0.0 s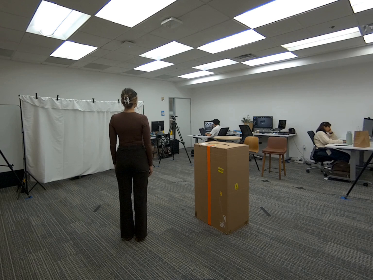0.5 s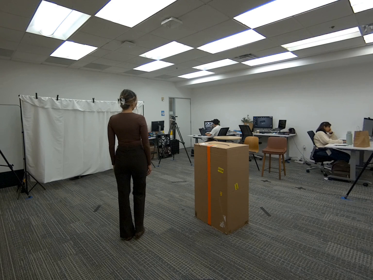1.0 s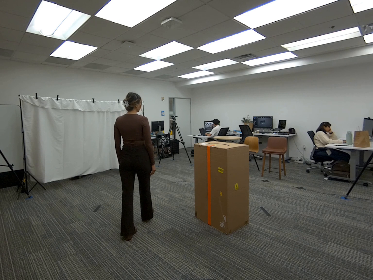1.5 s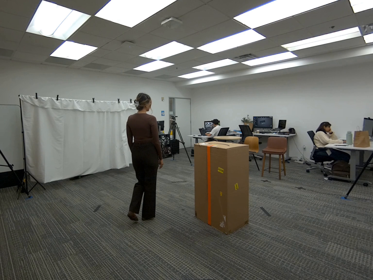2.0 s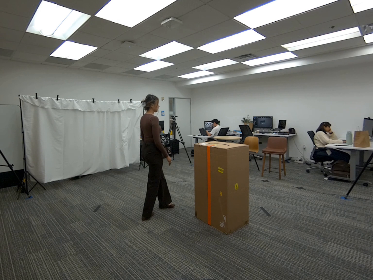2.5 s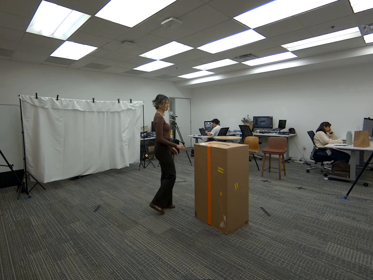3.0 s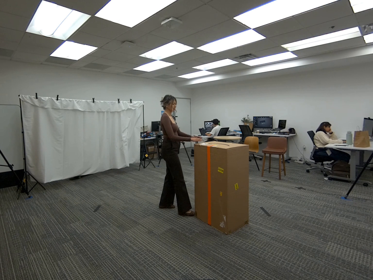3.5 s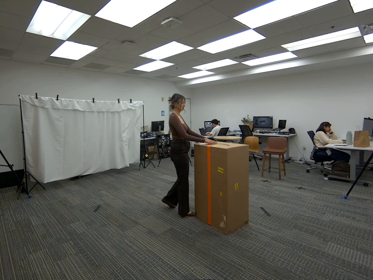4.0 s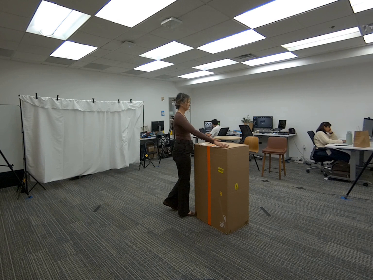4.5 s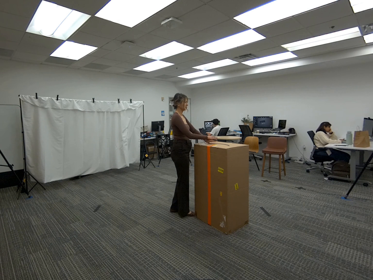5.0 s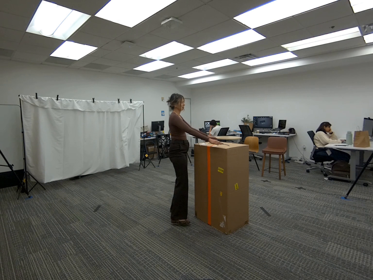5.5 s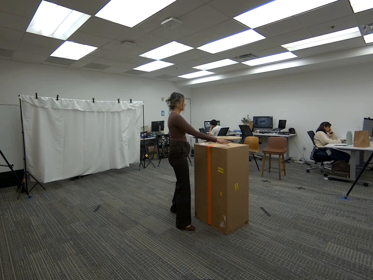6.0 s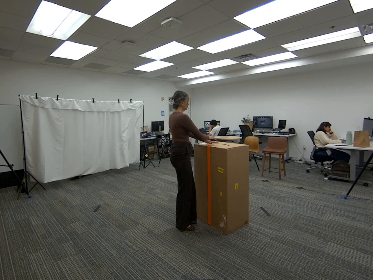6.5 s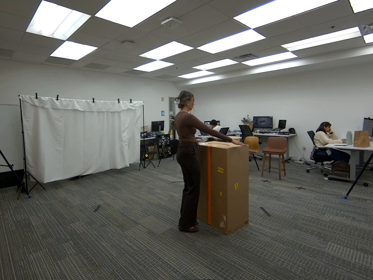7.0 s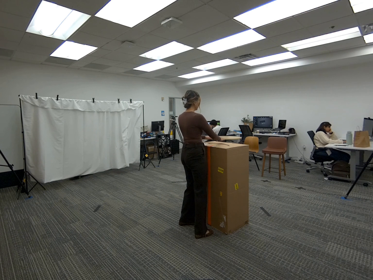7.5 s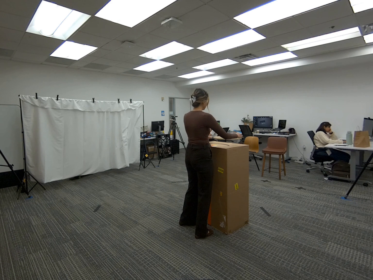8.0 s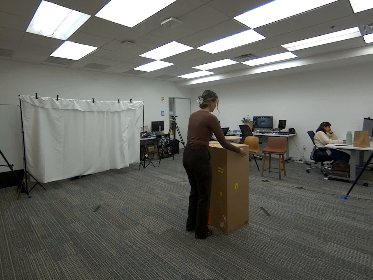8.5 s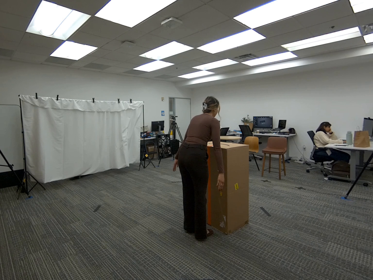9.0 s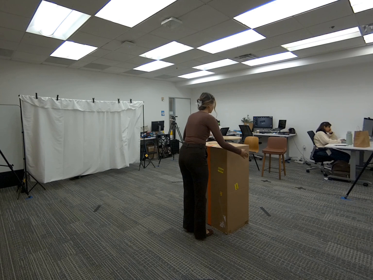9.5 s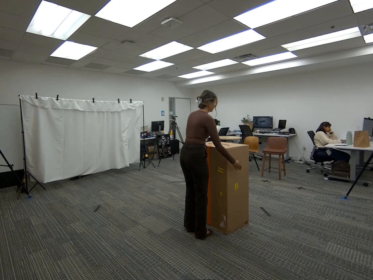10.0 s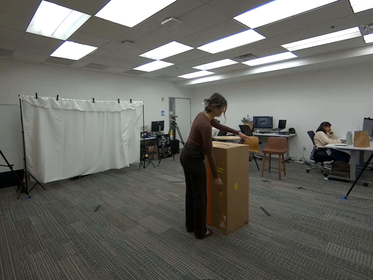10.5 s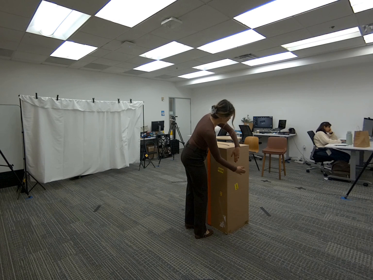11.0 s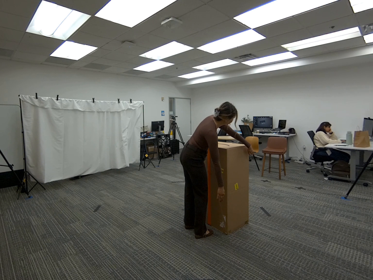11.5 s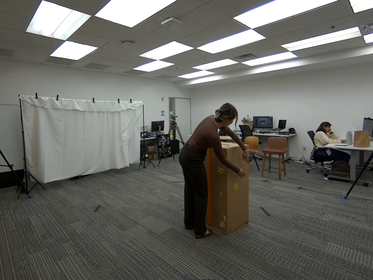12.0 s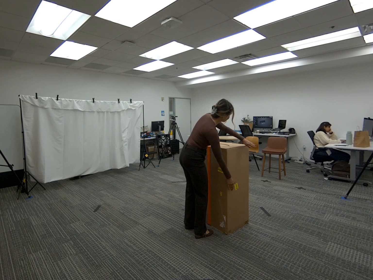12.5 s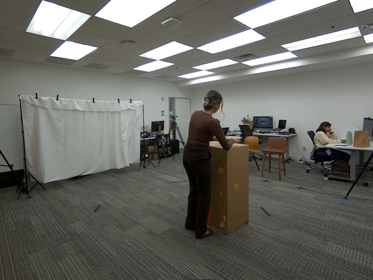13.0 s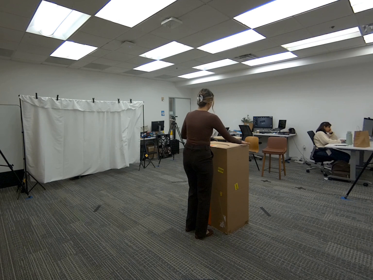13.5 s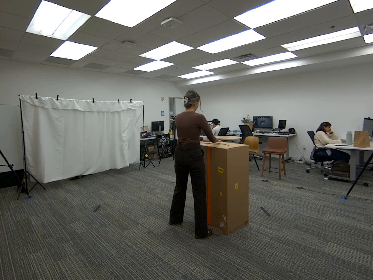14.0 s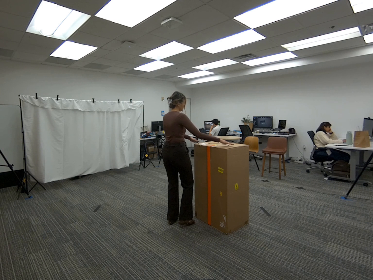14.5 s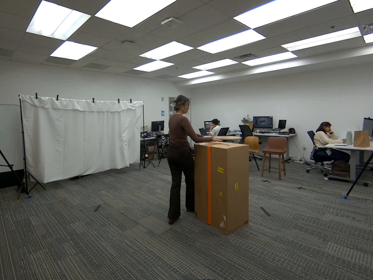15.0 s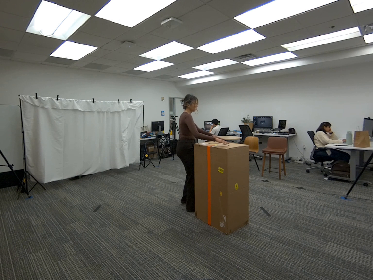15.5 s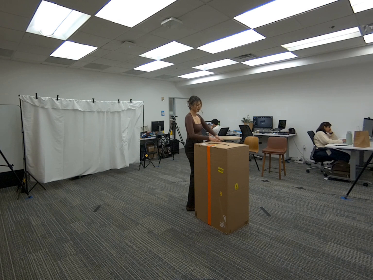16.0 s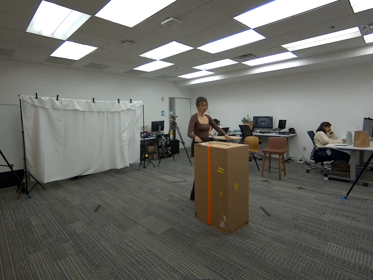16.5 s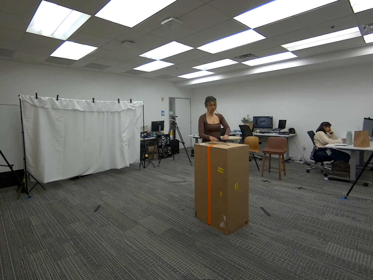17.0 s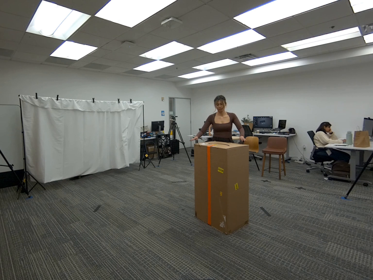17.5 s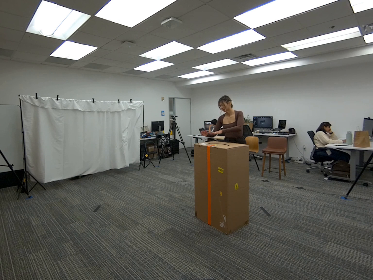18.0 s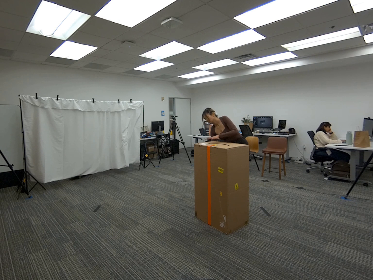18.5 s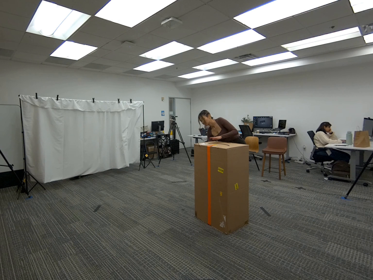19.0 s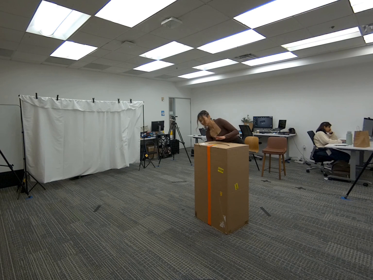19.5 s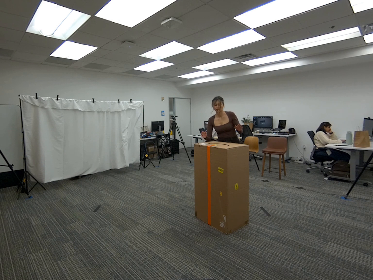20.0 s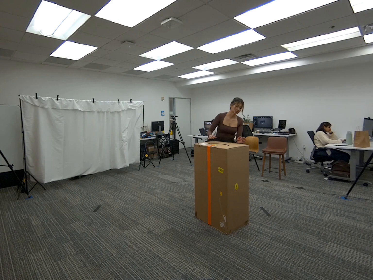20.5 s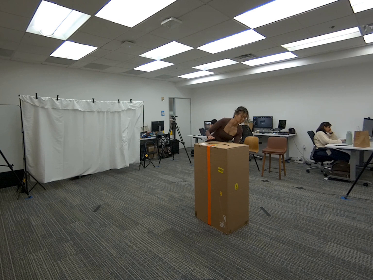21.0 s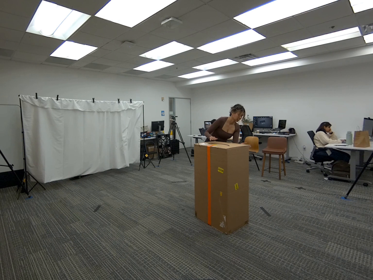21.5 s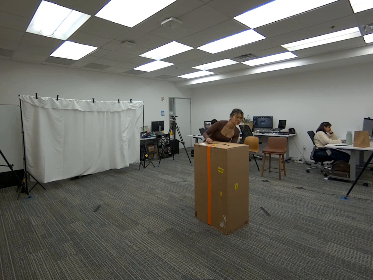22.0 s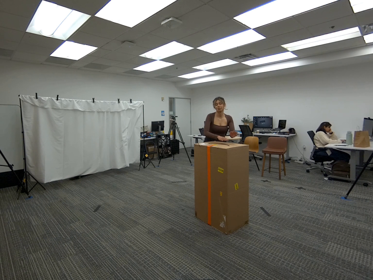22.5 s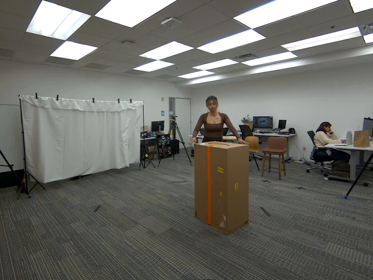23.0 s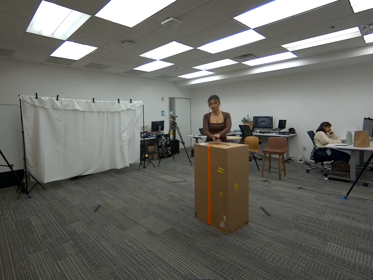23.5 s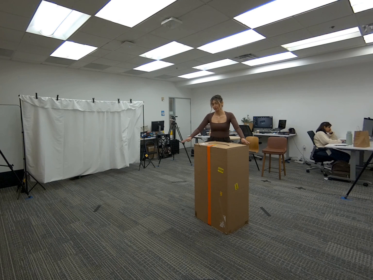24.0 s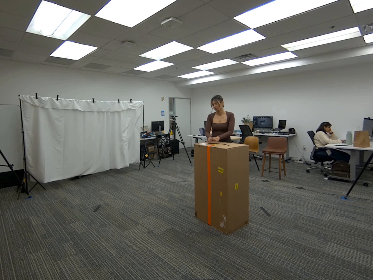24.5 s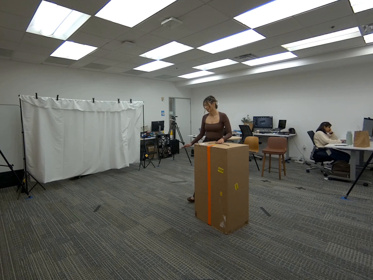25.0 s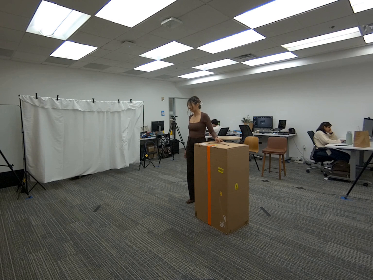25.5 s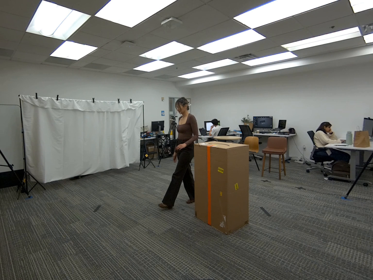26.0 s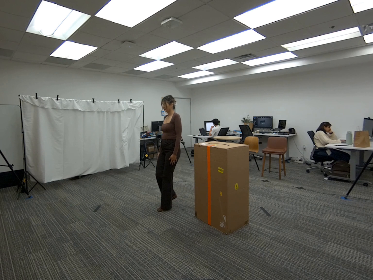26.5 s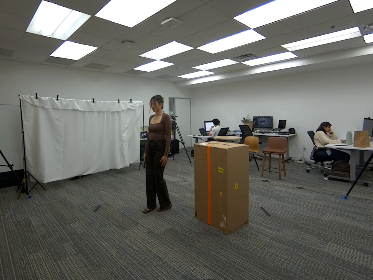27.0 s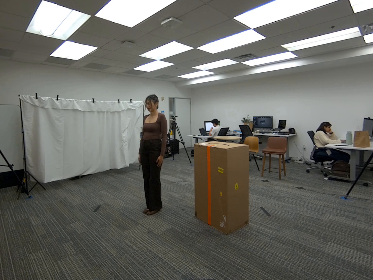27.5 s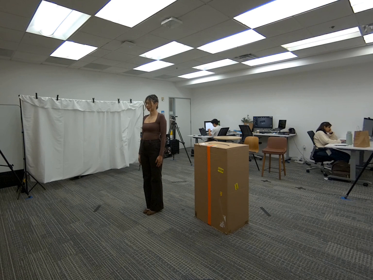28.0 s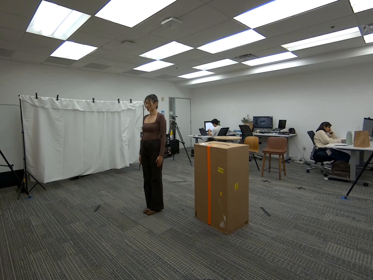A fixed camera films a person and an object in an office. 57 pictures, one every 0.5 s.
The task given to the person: Walk over to the giant cardboard box within the bounding area and use both hands to do wiping motions around the box as if you are removing dust. Step away when complete.
